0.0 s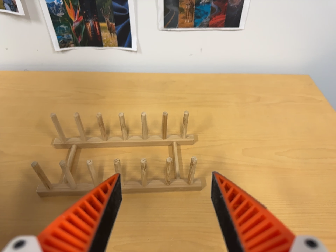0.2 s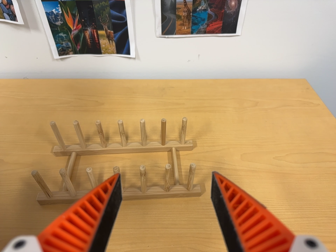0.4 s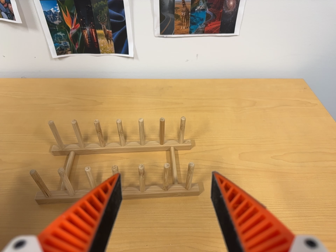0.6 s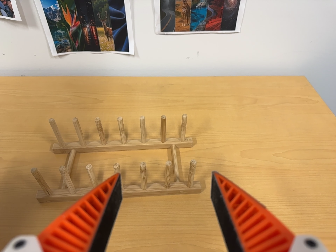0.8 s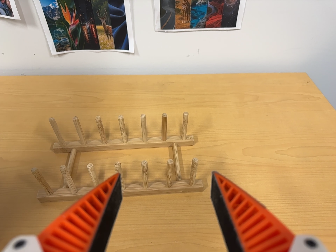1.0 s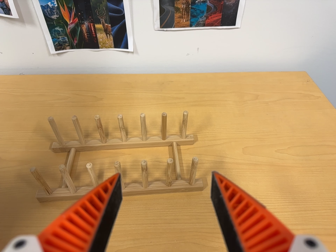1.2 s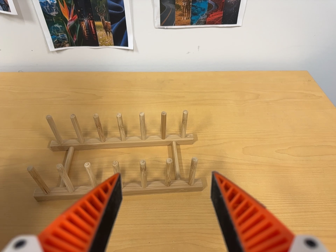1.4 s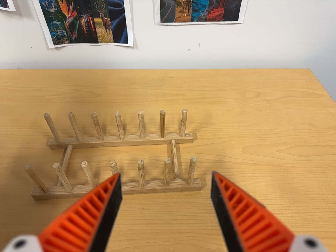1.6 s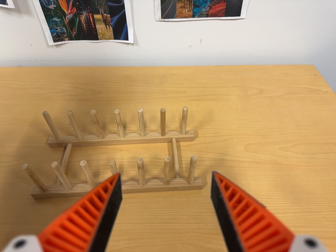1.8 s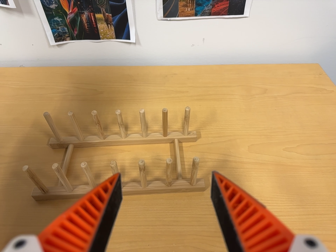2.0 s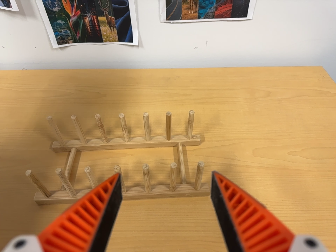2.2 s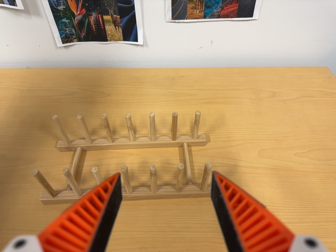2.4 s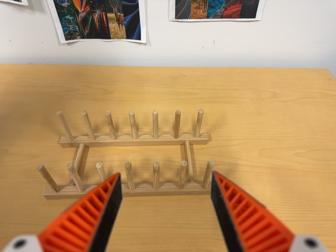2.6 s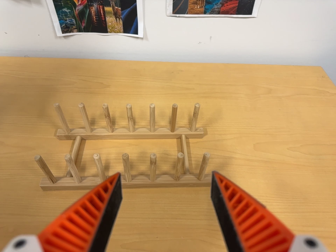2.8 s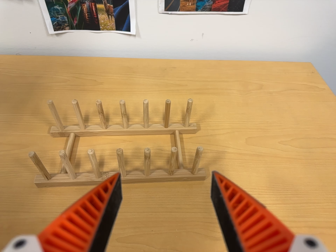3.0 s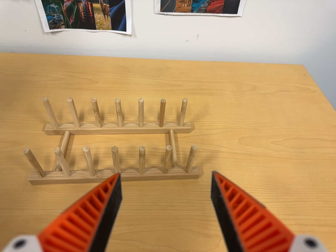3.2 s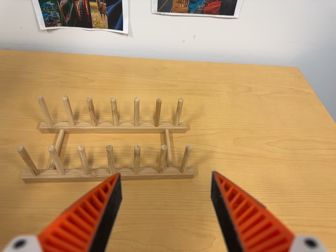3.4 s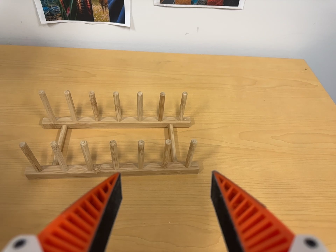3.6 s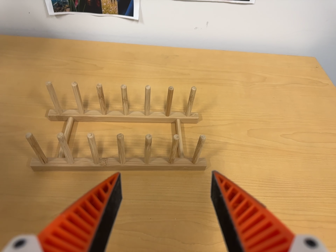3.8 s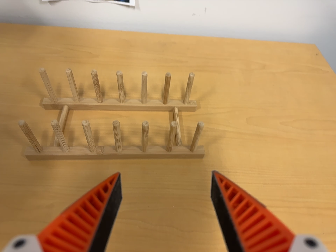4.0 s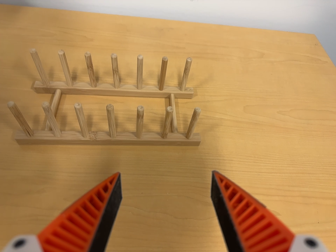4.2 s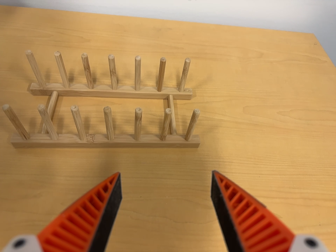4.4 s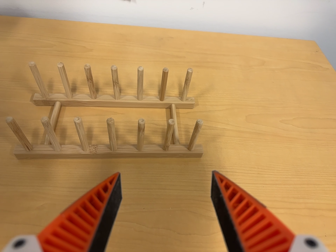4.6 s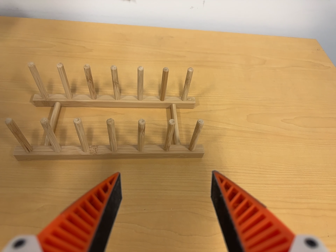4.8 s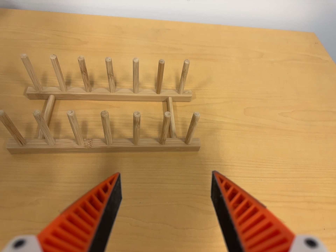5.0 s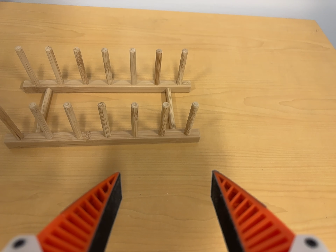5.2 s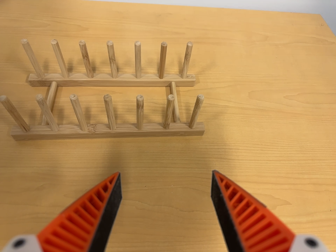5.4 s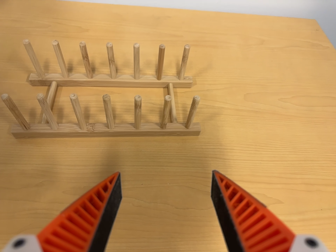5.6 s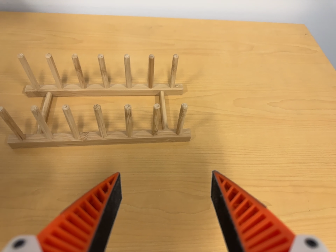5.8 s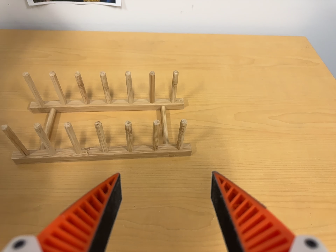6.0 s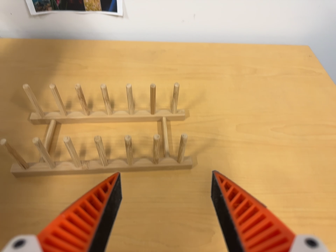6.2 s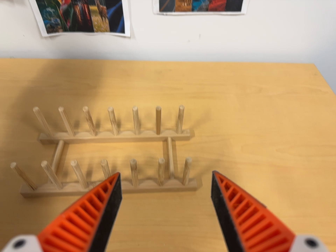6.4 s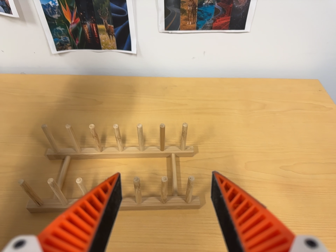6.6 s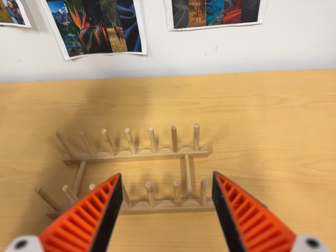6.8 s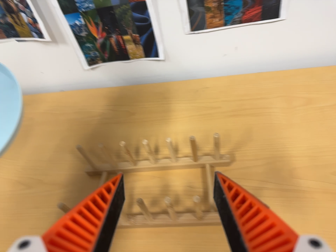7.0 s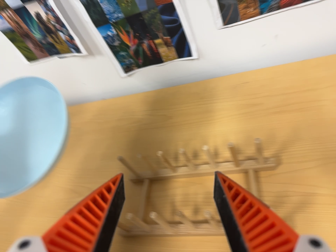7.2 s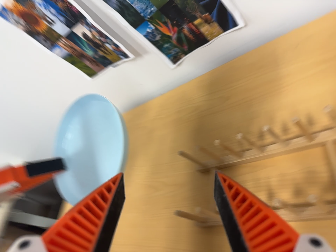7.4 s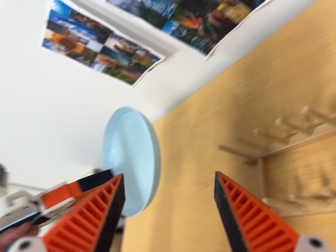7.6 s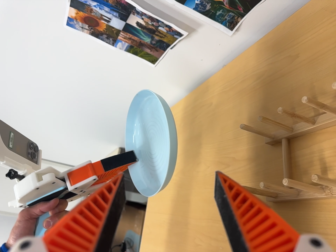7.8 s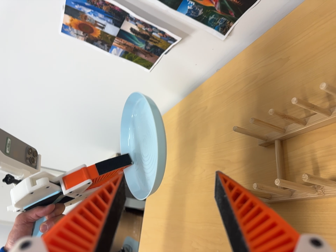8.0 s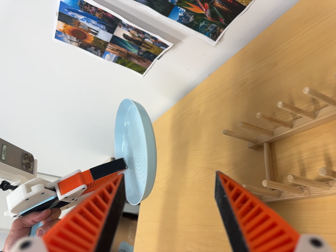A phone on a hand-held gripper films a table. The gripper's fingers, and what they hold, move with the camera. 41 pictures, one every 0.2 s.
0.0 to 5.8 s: The camera shifts only a little, or ends up much as it began.
5.8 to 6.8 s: The scene slides to the right, as the camera pans about 15 degrees to its left. It travels toward the top of its view, about 9 cm, so close, fixed things drift downward.
6.8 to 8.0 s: The scene slides to the right, as the camera pans about 45 degrees to its left. It travels to its right and toward the top of its view, about 14 cm. Its aim tips toward the bottom of its view by about 10 degrees. It rolls about its line of sight by about 25 degrees, and the scene rotates counterclockwise.
The film runs forward here.
